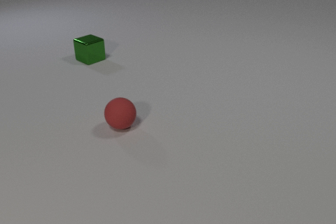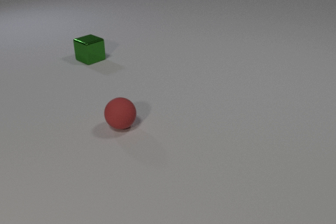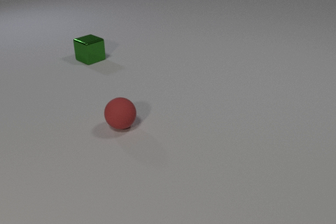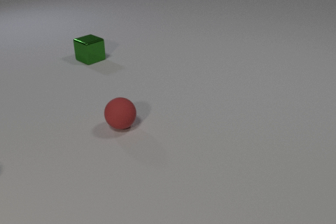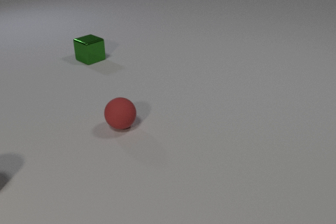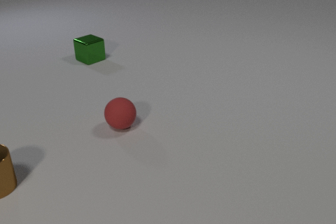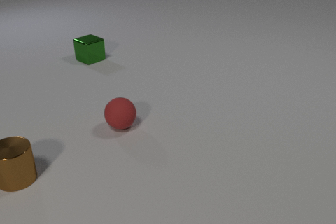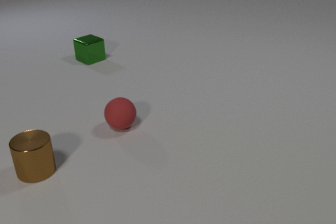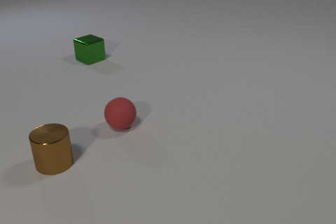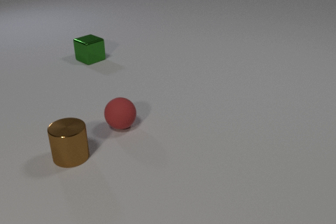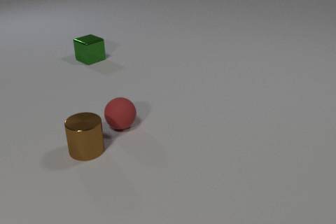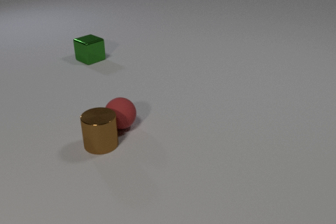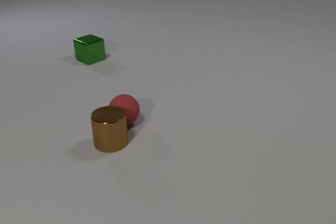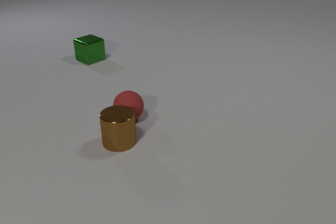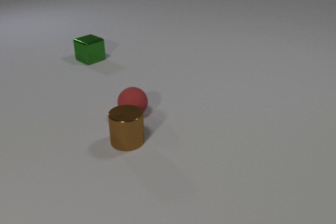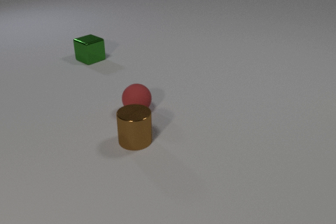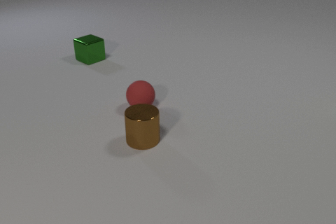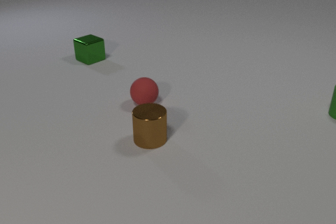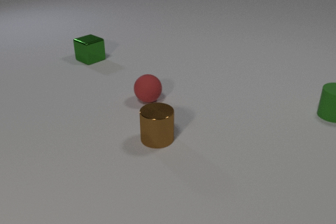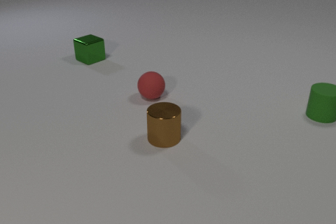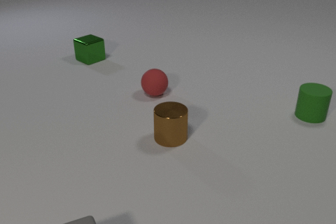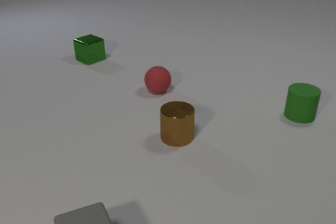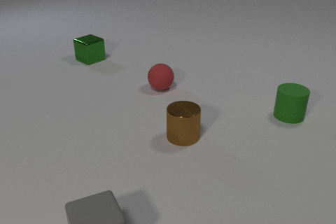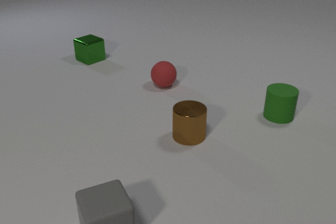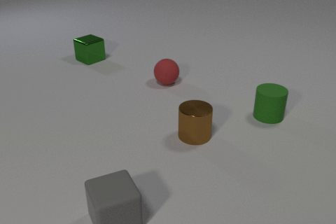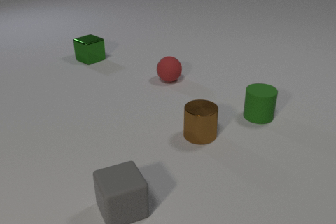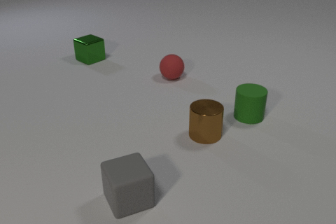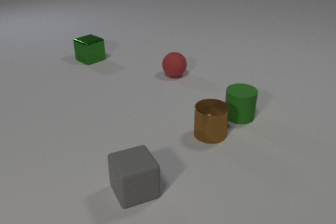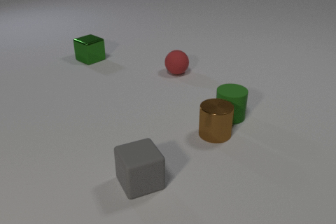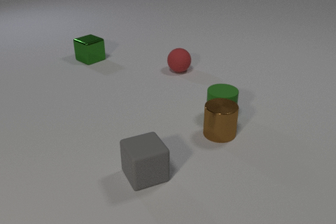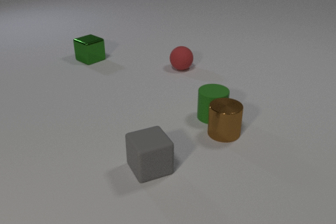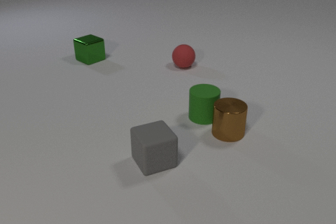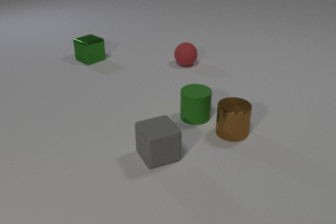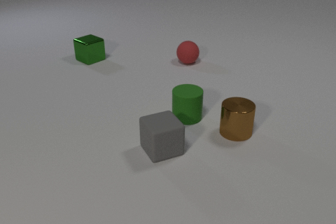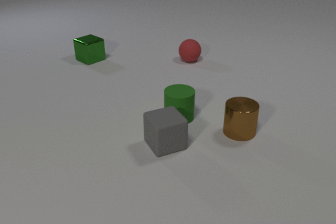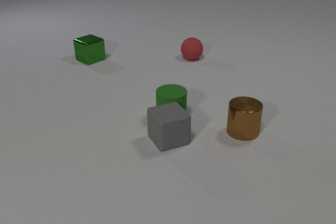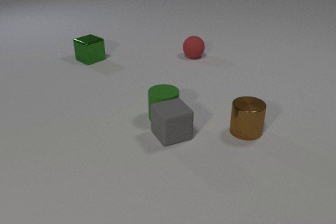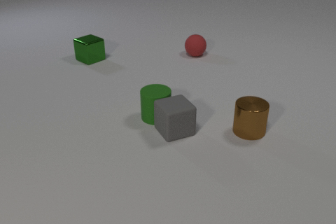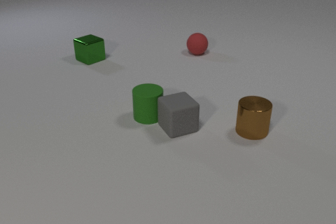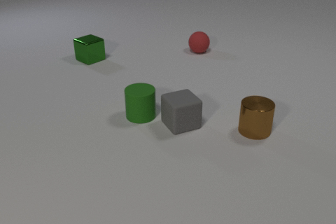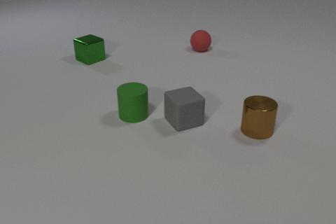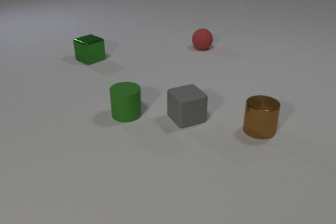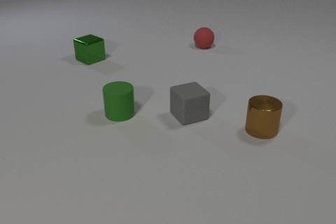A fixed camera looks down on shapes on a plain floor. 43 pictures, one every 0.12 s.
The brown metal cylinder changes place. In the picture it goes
to the right.
The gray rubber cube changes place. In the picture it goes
away from the camera.
0.00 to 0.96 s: The brown metal cylinder comes in at the left edge, slides to the right.
0.96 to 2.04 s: The brown metal cylinder slides to the right. The red rubber sphere rolls away from the camera and to the right. The green rubber cylinder comes in at the right edge. The brown metal cylinder and the red rubber sphere collide.
2.04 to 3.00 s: The brown metal cylinder slides to the right. The red rubber sphere rolls away from the camera and to the right. The green rubber cylinder slides to the left. The gray rubber cube comes in at the bottom edge, slides away from the camera and to the right.
3.00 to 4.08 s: The brown metal cylinder slides to the right. The red rubber sphere rolls away from the camera and to the right. The green rubber cylinder slides to the left. The gray rubber cube slides away from the camera and to the right. The brown metal cylinder and the green rubber cylinder collide.
4.08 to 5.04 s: The brown metal cylinder slides to the right. The red rubber sphere rolls away from the camera. The green rubber cylinder slides to the left. The gray rubber cube slides away from the camera and to the right. The green rubber cylinder and the gray rubber cube collide.
How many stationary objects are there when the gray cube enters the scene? 1.
How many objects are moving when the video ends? 4.
What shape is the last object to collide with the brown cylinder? cylinder.
